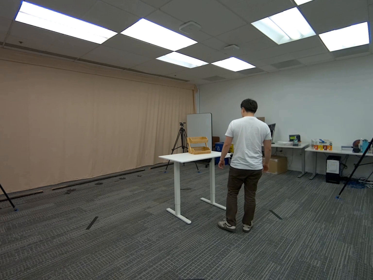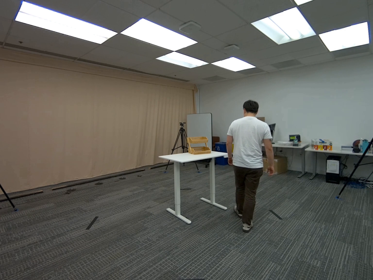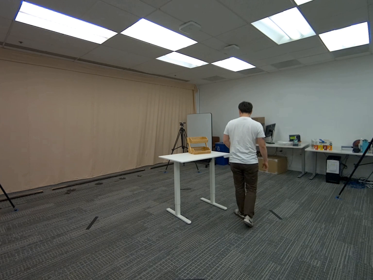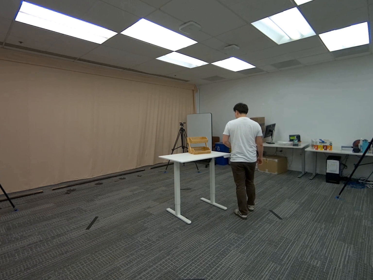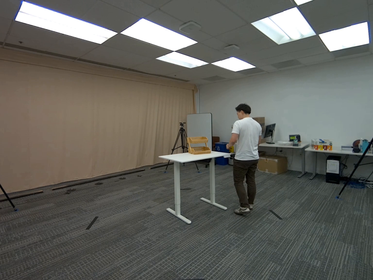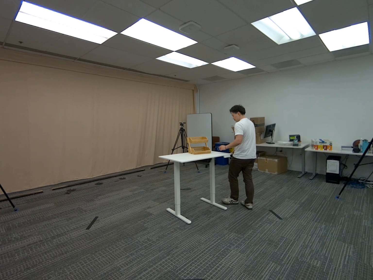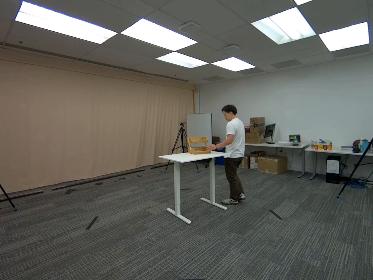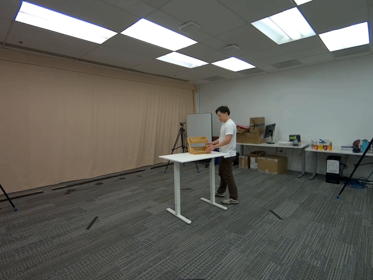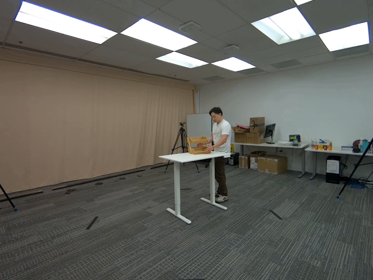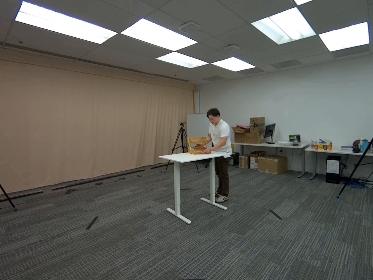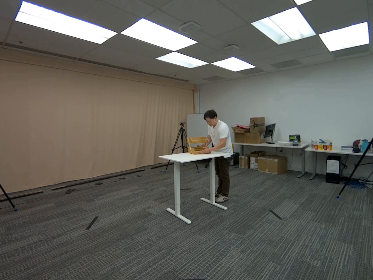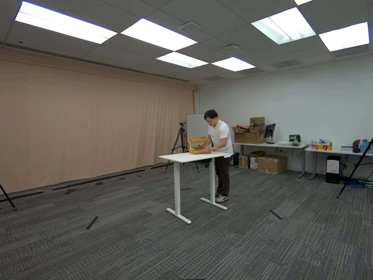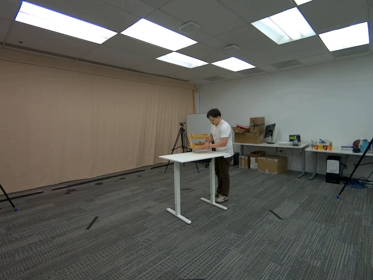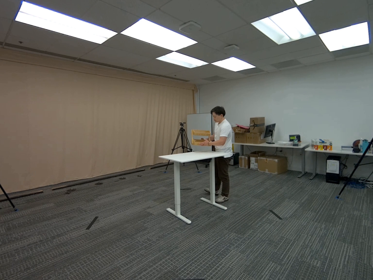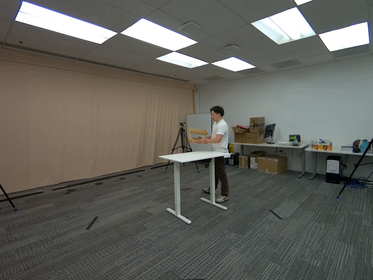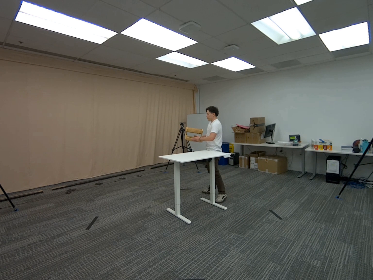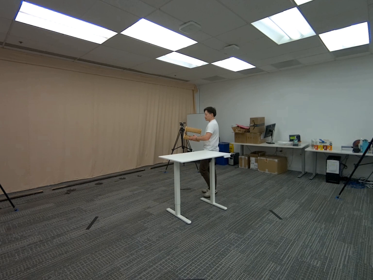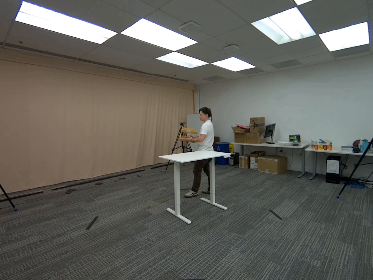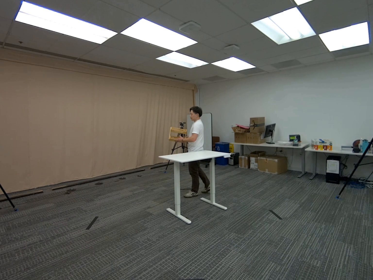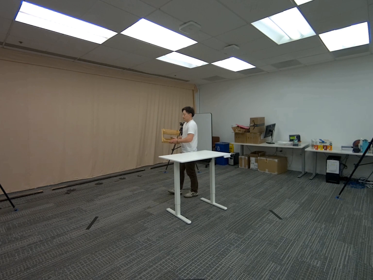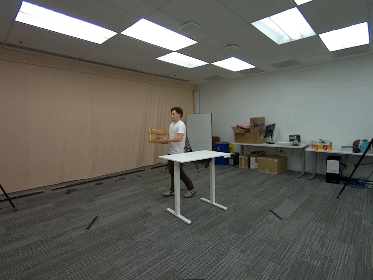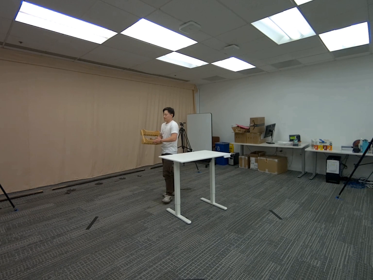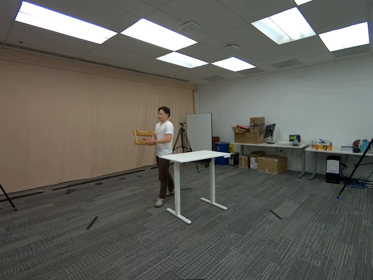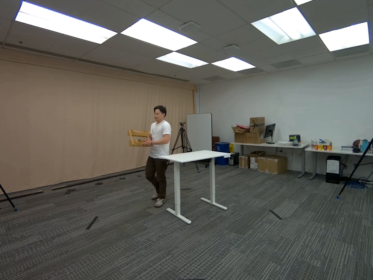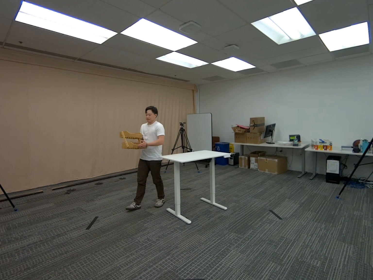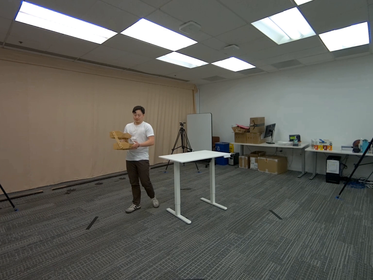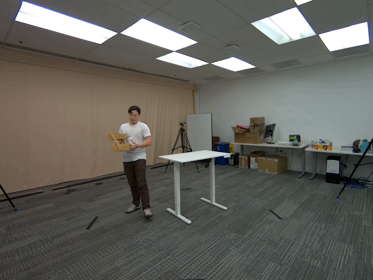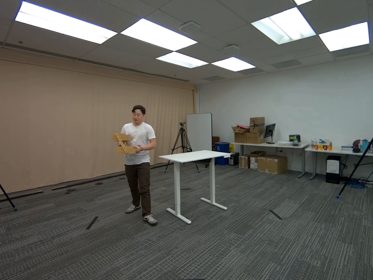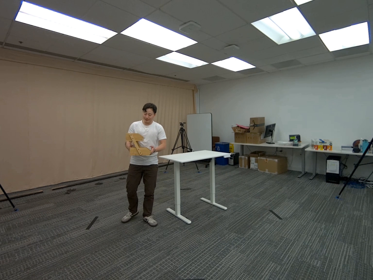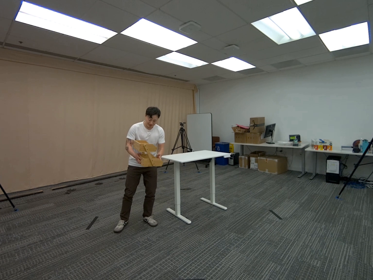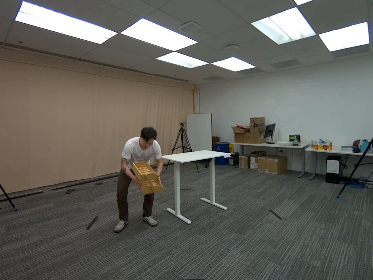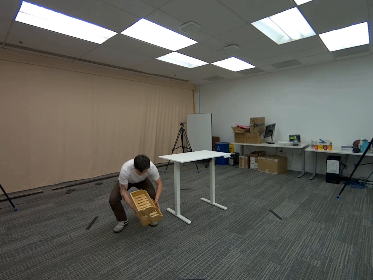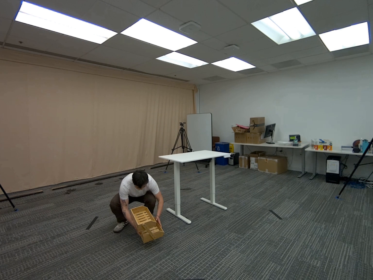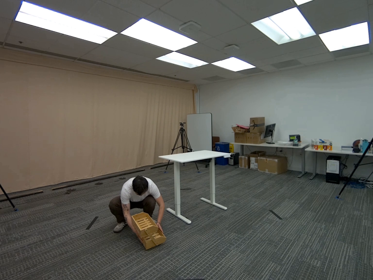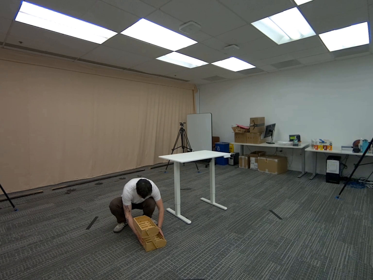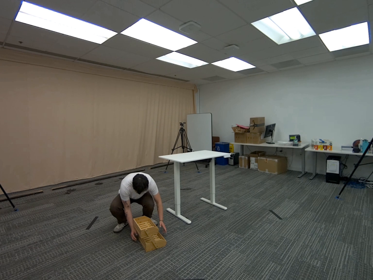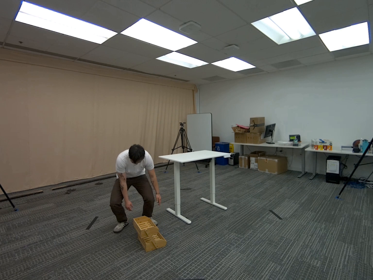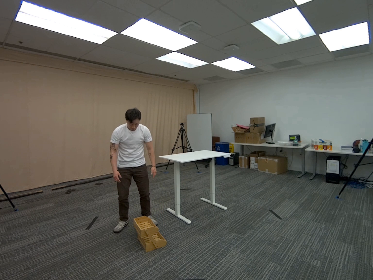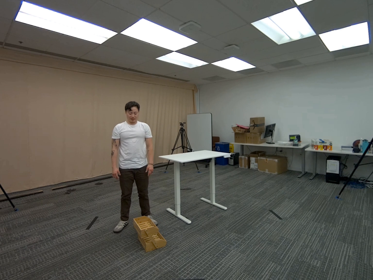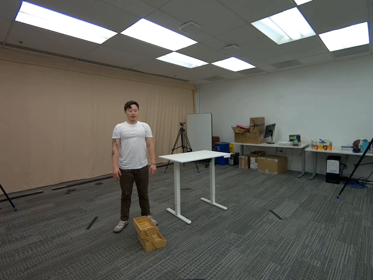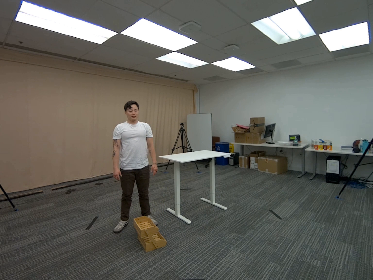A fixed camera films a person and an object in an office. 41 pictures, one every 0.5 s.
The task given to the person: Walk over to the wooden crate on the white desk and pick up the wooden crate from the bottom shelf using both hands and place on the ground.
